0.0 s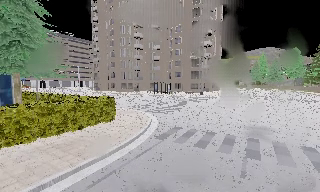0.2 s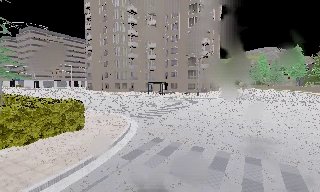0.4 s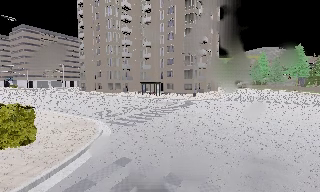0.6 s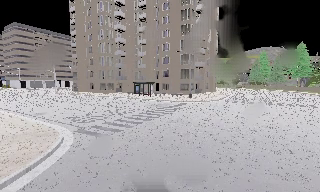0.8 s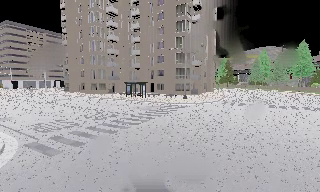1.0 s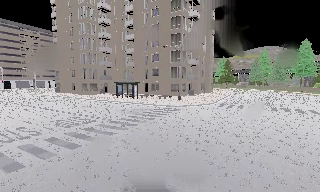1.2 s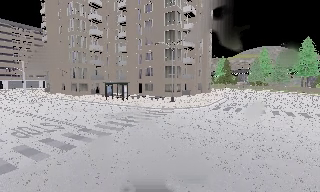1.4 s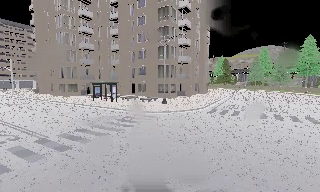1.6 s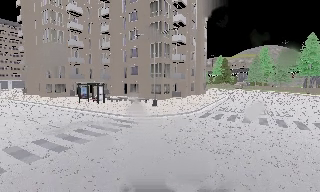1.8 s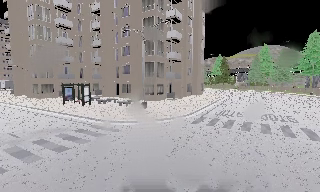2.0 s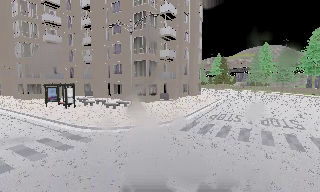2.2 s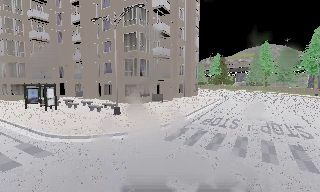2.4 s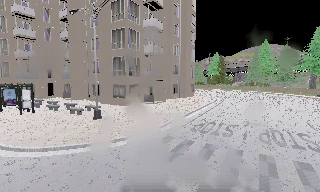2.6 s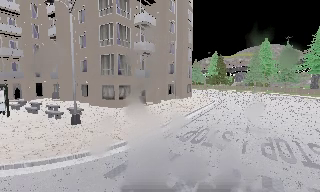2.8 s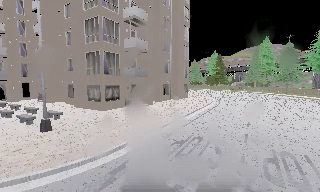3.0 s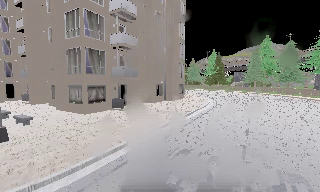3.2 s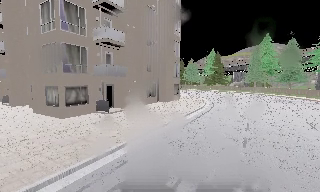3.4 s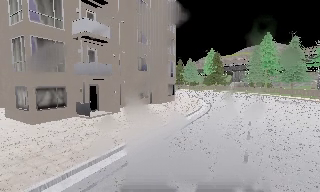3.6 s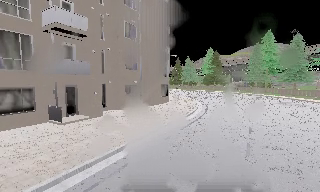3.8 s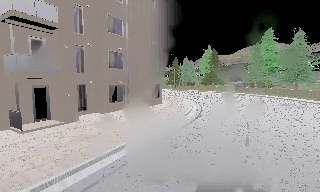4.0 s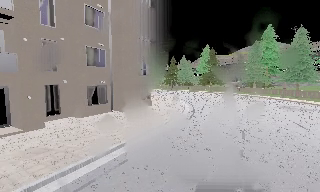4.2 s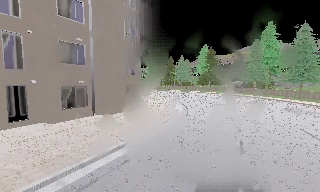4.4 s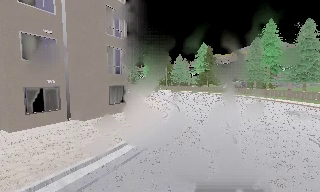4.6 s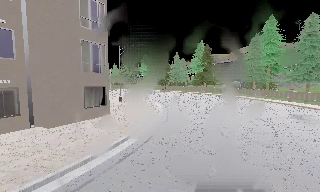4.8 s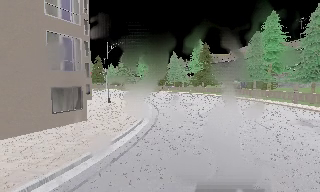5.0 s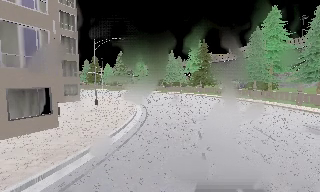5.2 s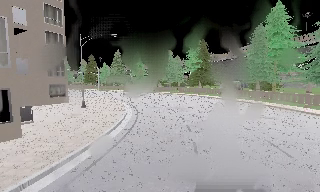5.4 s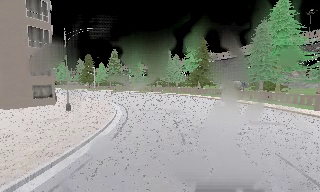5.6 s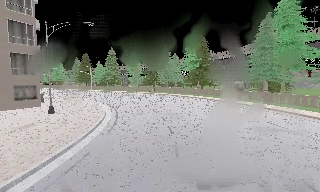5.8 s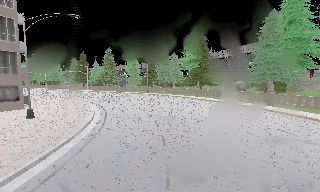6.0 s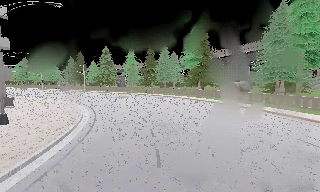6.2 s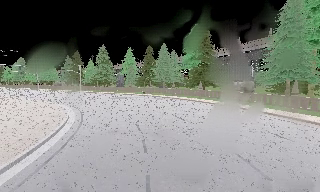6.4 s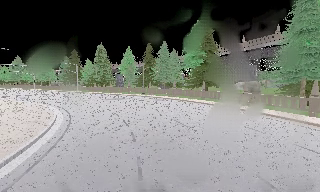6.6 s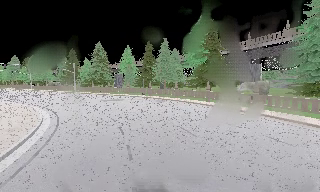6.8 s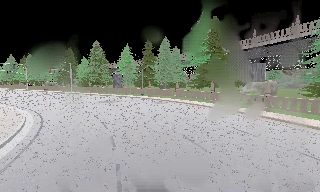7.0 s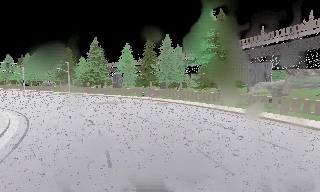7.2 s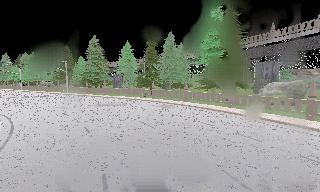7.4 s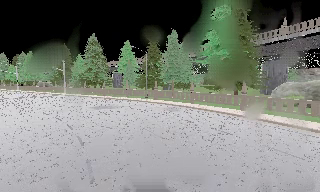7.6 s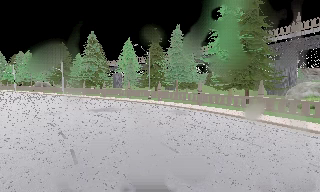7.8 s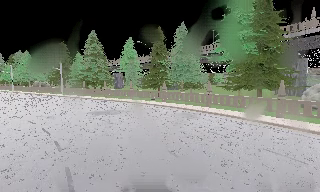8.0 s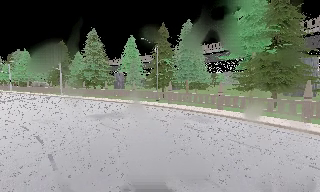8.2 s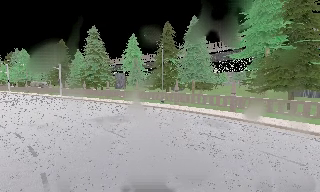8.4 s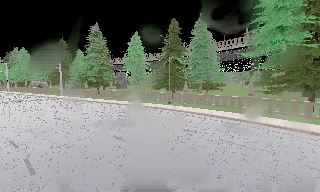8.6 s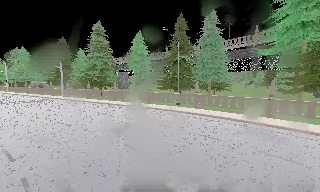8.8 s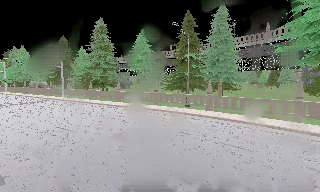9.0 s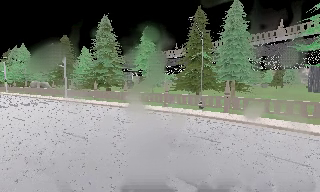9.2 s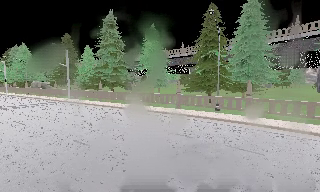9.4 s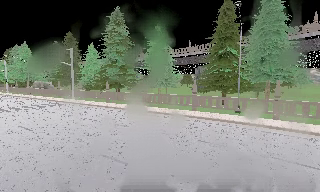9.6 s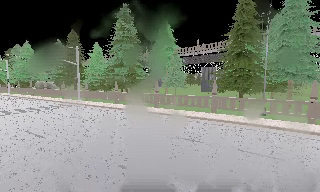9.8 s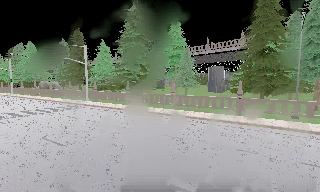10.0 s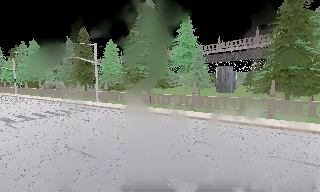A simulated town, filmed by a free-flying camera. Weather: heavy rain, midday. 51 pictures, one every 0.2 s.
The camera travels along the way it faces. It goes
forward.
0.0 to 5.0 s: The camera travels forward and to its right, about 50 m, so what stands in front looms larger.
5.0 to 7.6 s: The camera travels forward, about 20 m, so what stands in front looms larger.
7.6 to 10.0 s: The camera travels forward and to its left, about 20 m, so what stands in front looms larger.
The film runs backward here.
